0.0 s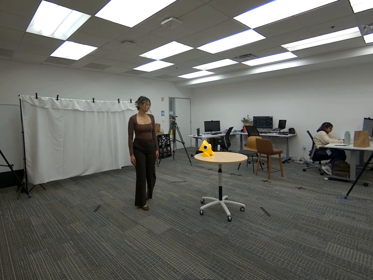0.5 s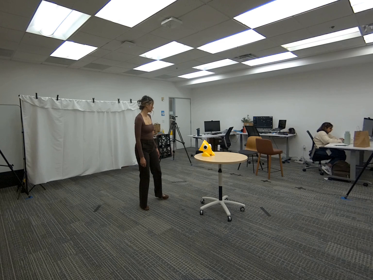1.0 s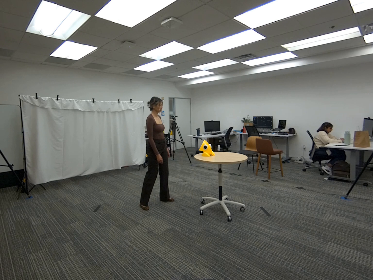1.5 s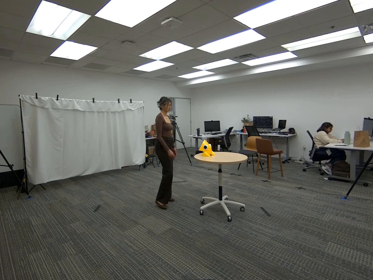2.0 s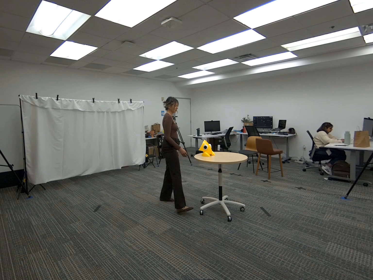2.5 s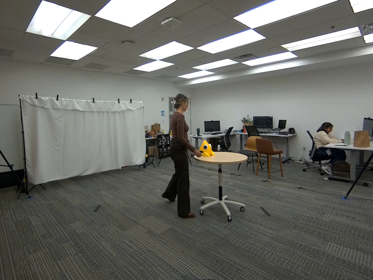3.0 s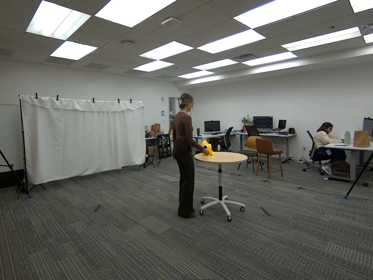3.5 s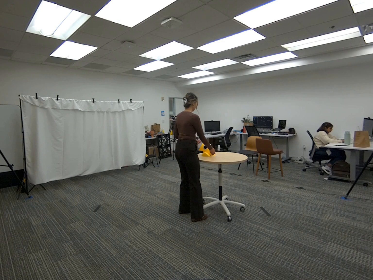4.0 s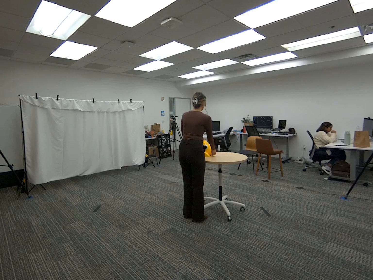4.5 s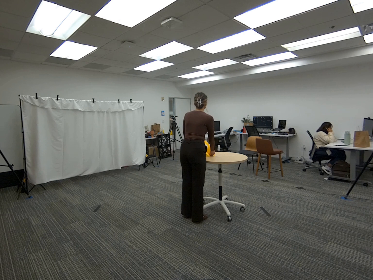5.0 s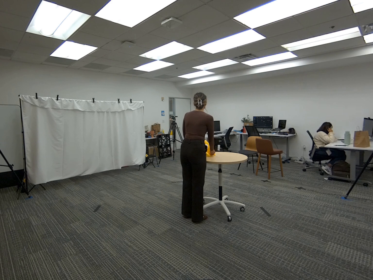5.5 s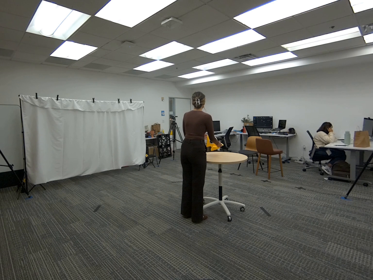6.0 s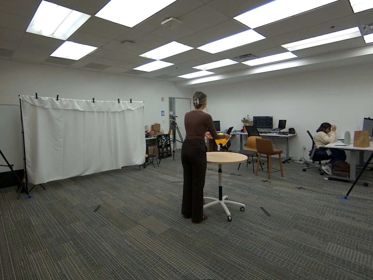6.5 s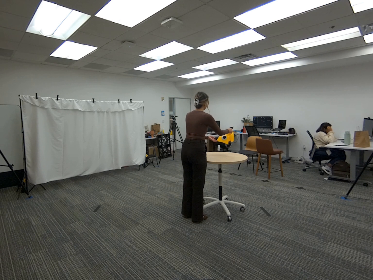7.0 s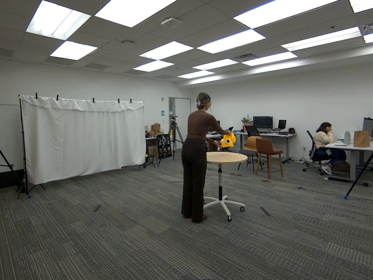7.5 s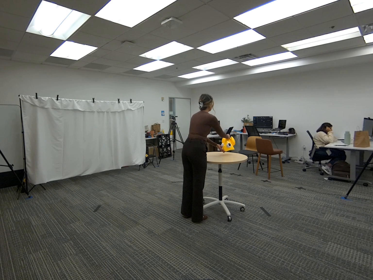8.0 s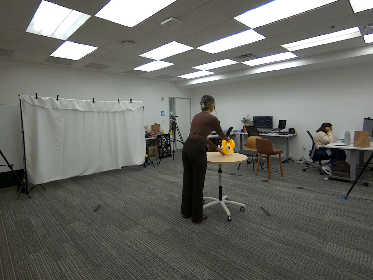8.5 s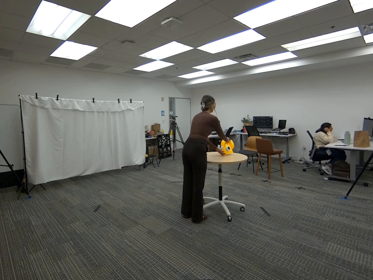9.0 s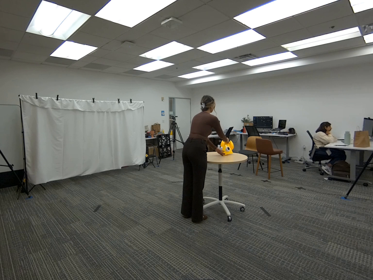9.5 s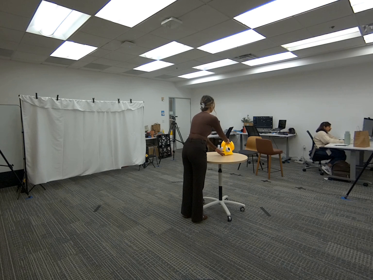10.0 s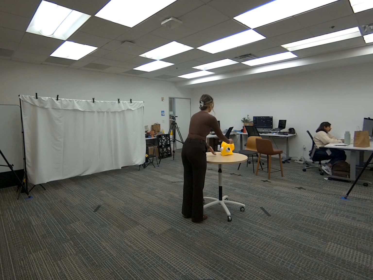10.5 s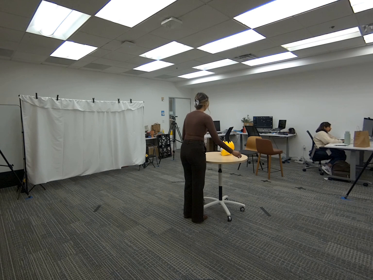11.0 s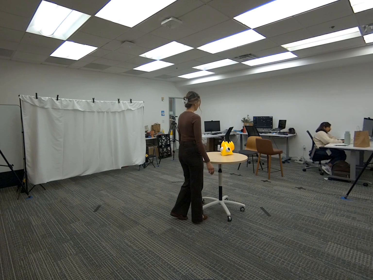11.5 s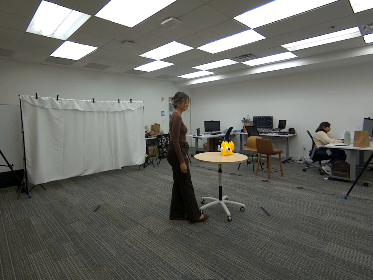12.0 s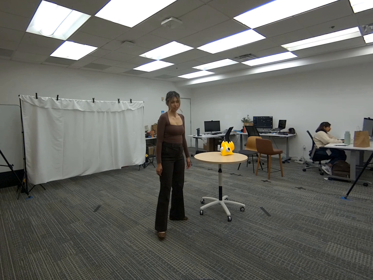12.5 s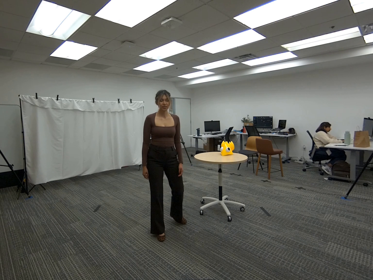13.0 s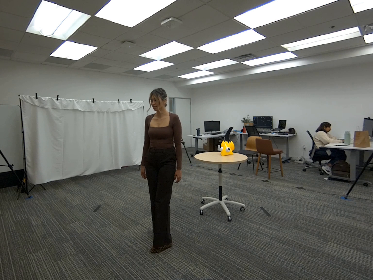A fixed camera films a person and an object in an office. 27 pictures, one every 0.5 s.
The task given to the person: Walk over to the yellow toy on the round table and proceed to pick up the yellow toy and place in a different orientation on the table. Step away when complete.
